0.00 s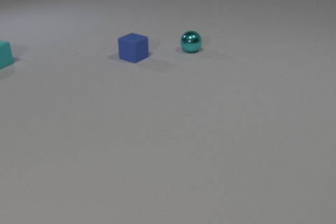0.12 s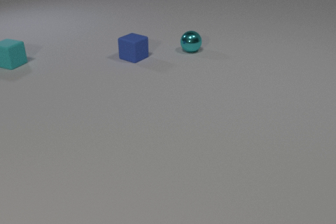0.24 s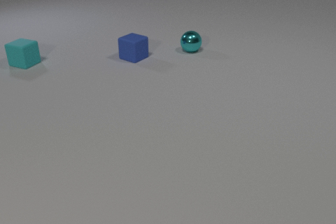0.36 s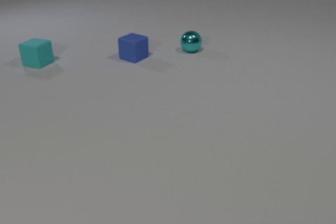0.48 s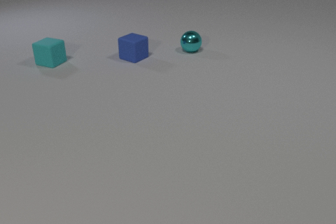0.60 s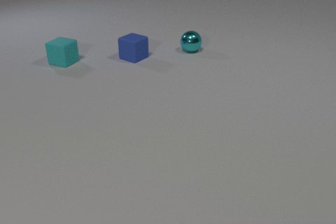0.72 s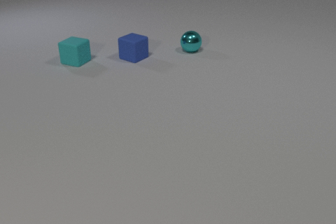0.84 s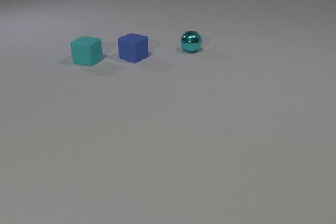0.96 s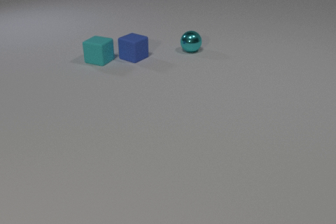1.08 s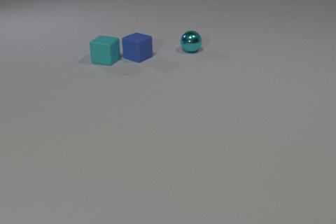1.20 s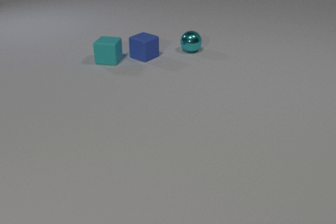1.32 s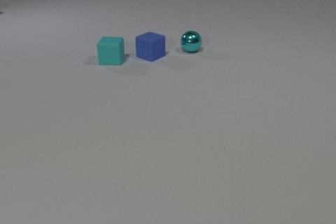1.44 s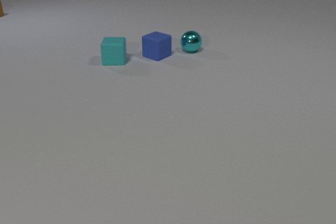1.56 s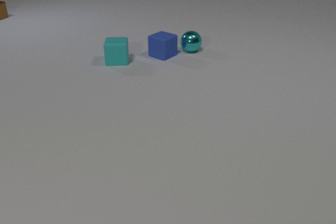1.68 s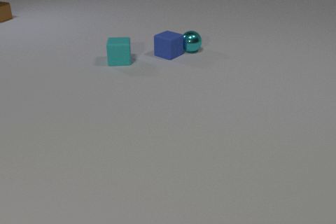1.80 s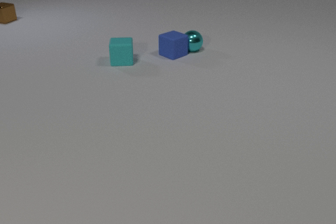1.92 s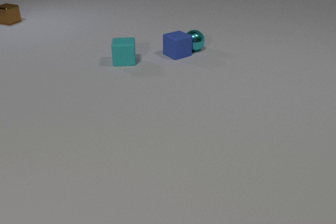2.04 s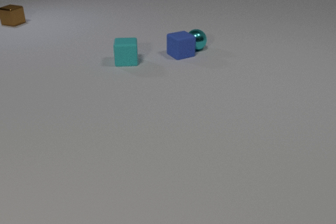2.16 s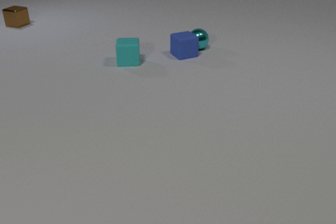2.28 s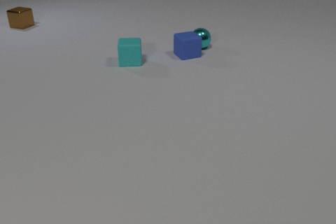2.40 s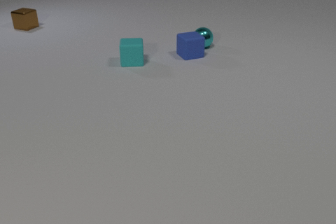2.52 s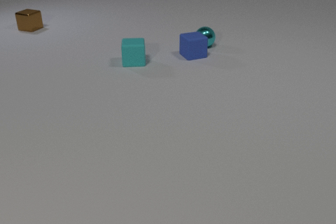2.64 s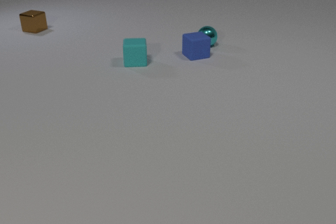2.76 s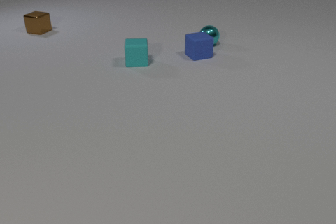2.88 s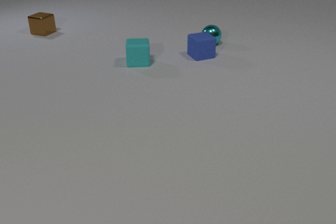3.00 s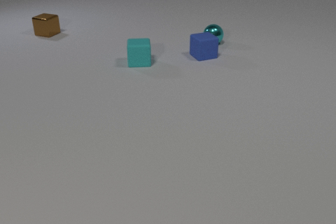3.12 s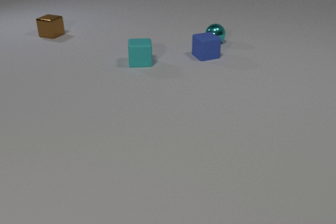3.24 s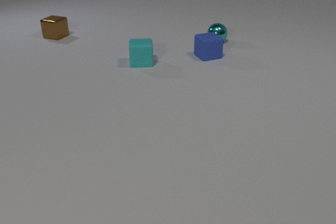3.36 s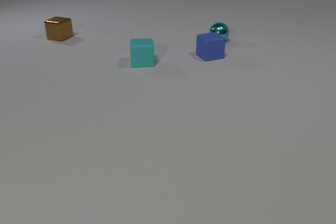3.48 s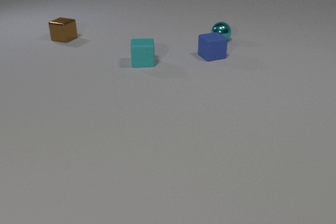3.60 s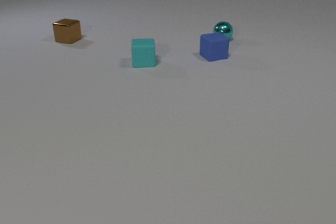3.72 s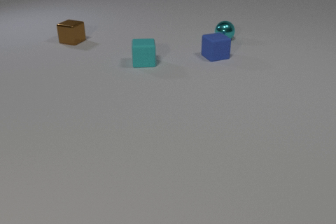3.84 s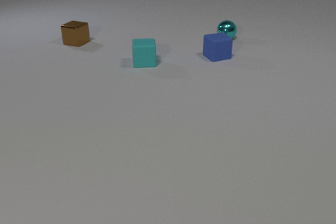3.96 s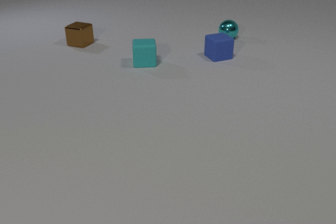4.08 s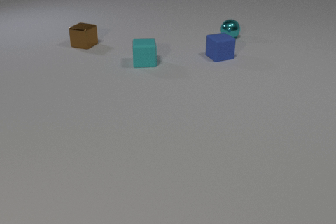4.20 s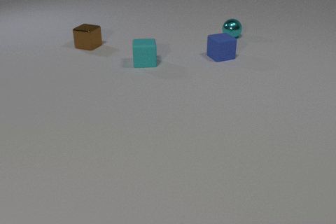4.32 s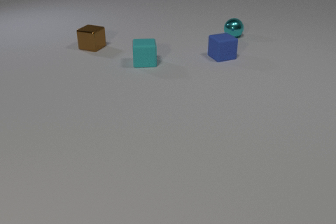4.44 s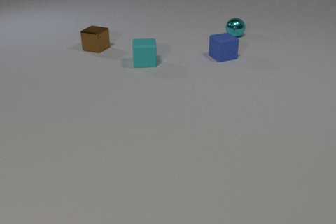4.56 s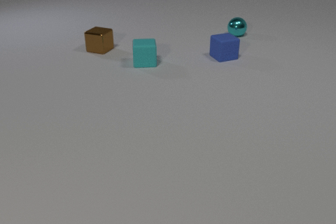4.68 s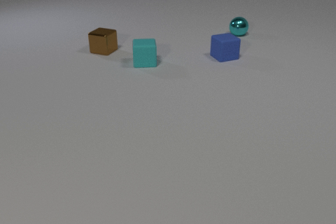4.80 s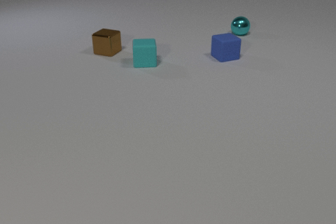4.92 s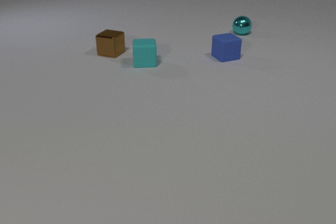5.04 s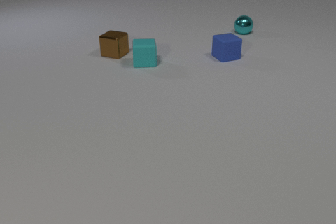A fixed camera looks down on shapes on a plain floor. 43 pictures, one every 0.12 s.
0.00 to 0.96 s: The cyan rubber cube slides to the right.
0.96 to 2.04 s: The cyan rubber cube slides to the right, spins counterclockwise seen from above by about 30 degrees, its near face sliding to the right. The blue rubber cube slides to the right, spins clockwise seen from above by about 30 degrees, its near face sliding to the left. The brown metal cube comes in at the left edge, slides toward the camera and to the right. The cyan metal sphere rolls away from the camera and to the right. The cyan rubber cube and the blue rubber cube collide. The blue rubber cube and the cyan metal sphere collide.
2.04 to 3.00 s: The cyan rubber cube slides to the right. The blue rubber cube slides to the right. The brown metal cube slides toward the camera and to the right. The cyan metal sphere rolls away from the camera and to the right.
3.00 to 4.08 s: The cyan rubber cube slides to the right. The blue rubber cube slides to the right. The brown metal cube slides toward the camera and to the right. The cyan metal sphere rolls away from the camera and to the right.
4.08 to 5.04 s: The blue rubber cube slides to the right. The brown metal cube slides toward the camera and to the right. The cyan metal sphere rolls away from the camera and to the right.
How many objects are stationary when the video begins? 2.
What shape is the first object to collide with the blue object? cube.
How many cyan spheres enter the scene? 0.
